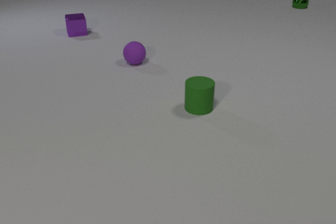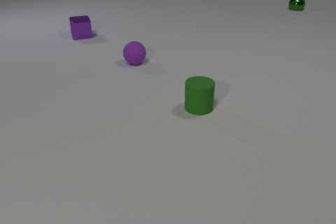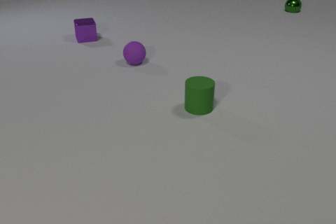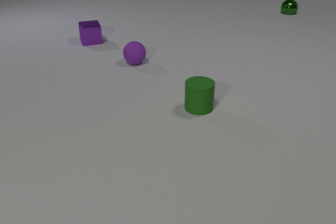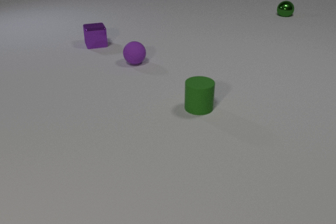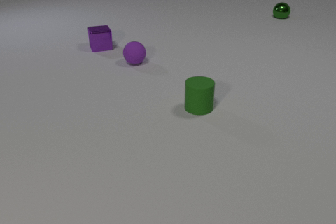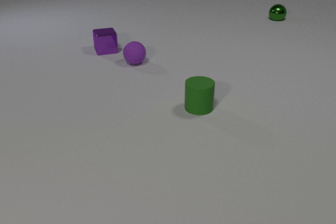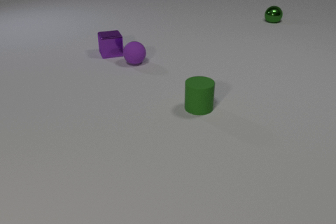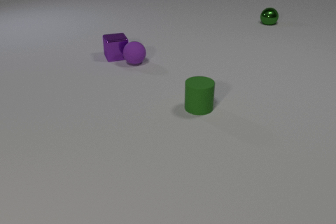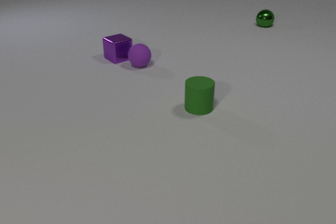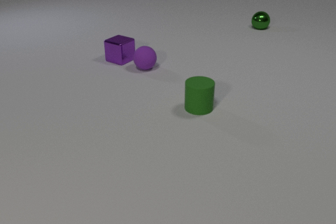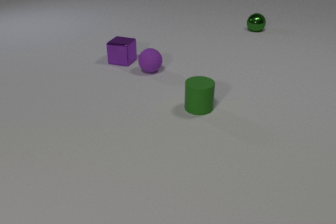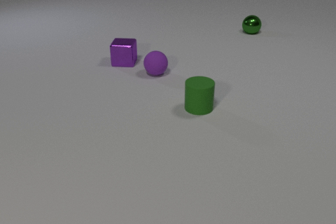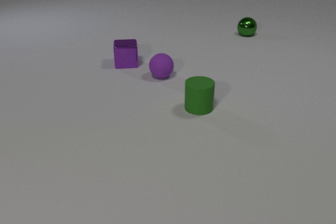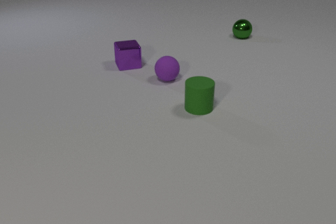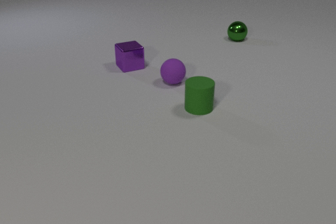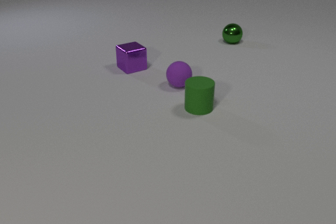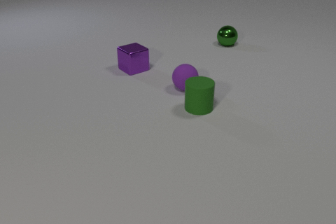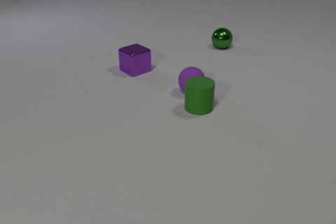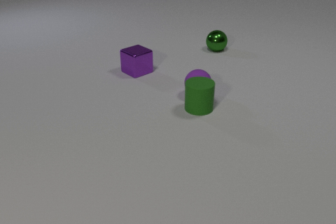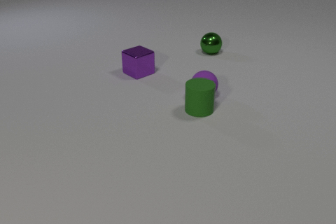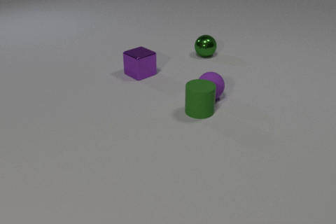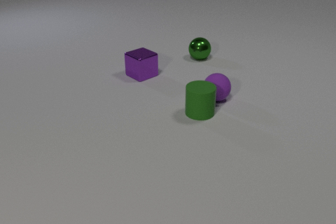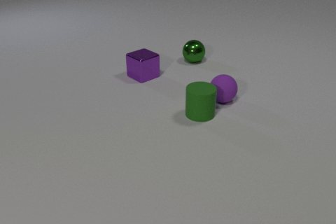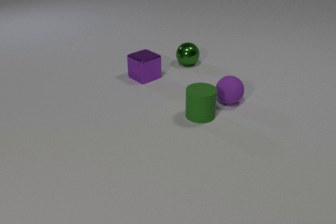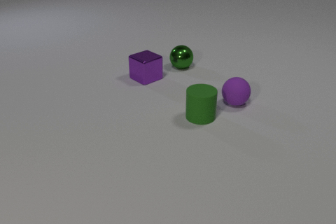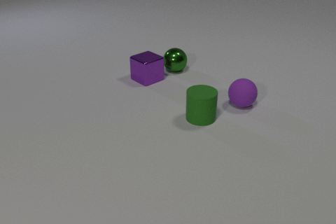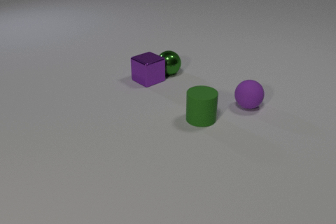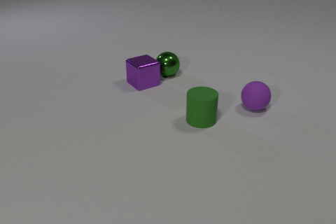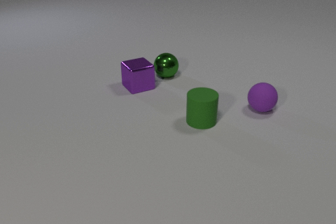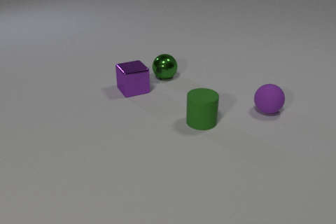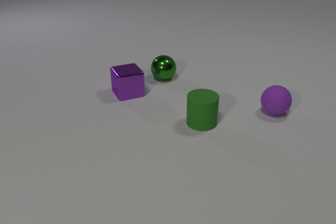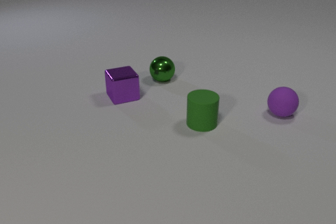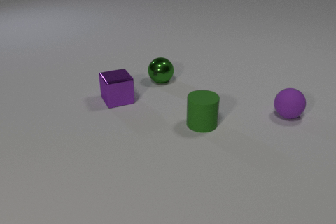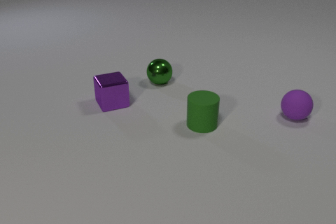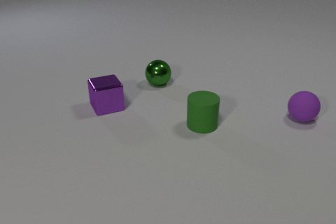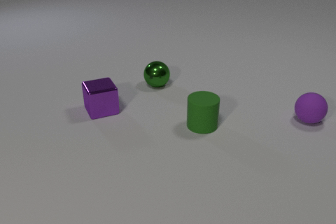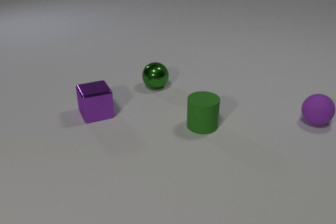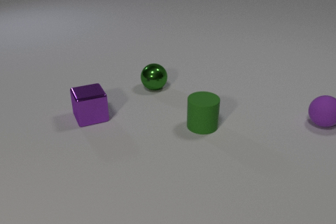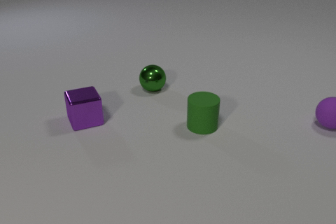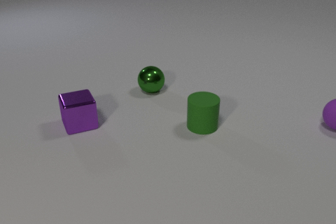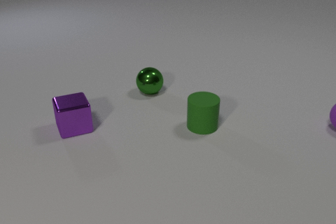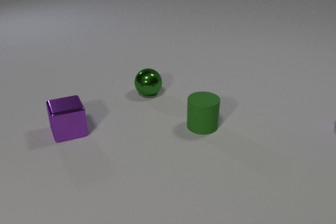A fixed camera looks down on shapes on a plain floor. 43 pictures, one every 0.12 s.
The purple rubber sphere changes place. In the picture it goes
to the right.
The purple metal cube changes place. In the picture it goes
toward the camera.
0.00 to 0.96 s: The purple metal cube slides toward the camera and to the right. The green metal sphere rolls toward the camera and to the left. The purple metal cube and the purple rubber sphere collide.
0.96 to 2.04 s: The purple metal cube slides toward the camera and to the right, spins counterclockwise seen from above by about 105 degrees, its near face sliding to the right. The purple rubber sphere rolls toward the camera and to the right. The green metal sphere rolls toward the camera and to the left.
2.04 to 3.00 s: The purple metal cube slides toward the camera and to the right. The purple rubber sphere rolls to the right and toward the camera. The green metal sphere rolls toward the camera and to the left. The green rubber cylinder slides toward the camera. The purple rubber sphere and the green rubber cylinder collide.
3.00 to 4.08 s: The purple metal cube slides toward the camera and to the left. The purple rubber sphere rolls to the right. The green metal sphere rolls toward the camera and to the left. The green rubber cylinder slides toward the camera. The purple metal cube and the green metal sphere collide.
4.08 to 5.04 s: The purple metal cube slides toward the camera and to the left. The purple rubber sphere rolls to the right, leaves at the right edge. The green metal sphere rolls toward the camera and to the left.
What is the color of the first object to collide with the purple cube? purple.
What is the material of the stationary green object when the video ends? rubber.
What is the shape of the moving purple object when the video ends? cube.
